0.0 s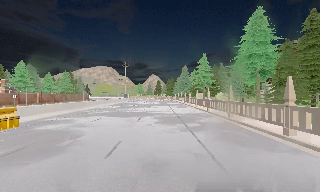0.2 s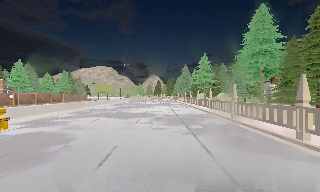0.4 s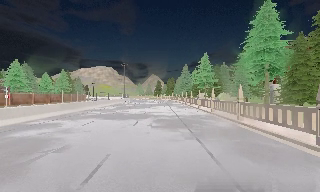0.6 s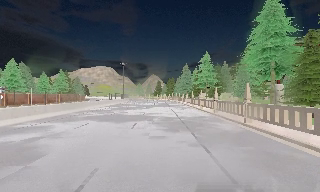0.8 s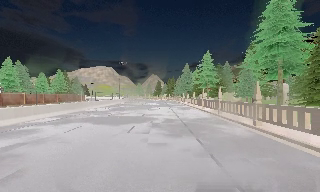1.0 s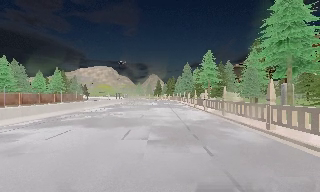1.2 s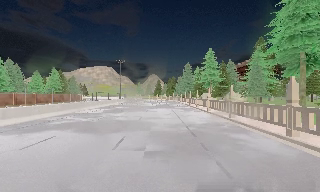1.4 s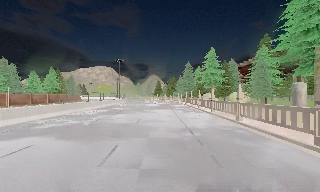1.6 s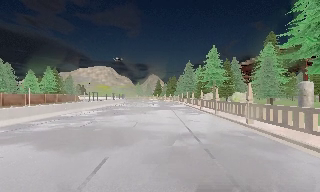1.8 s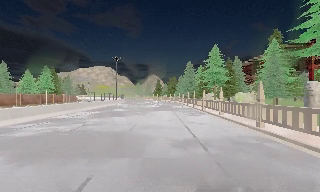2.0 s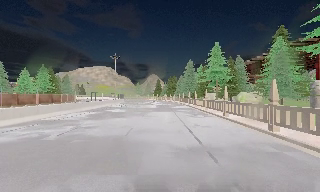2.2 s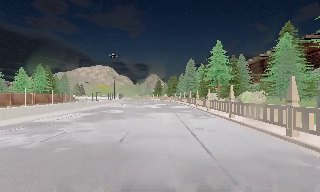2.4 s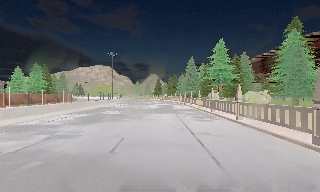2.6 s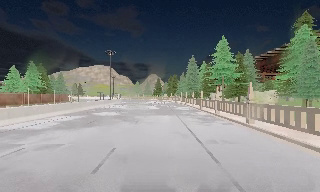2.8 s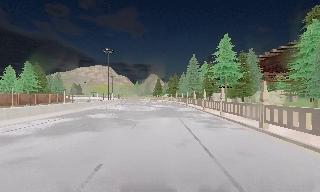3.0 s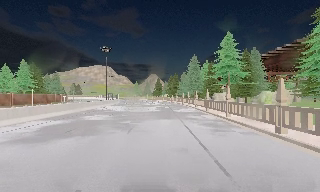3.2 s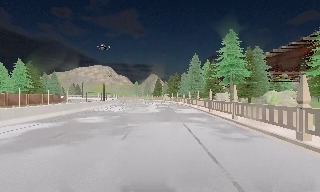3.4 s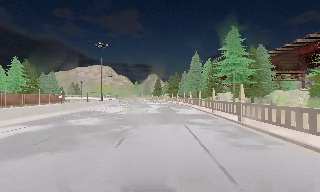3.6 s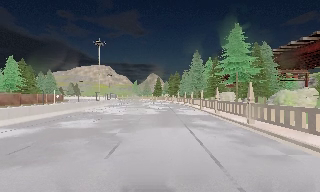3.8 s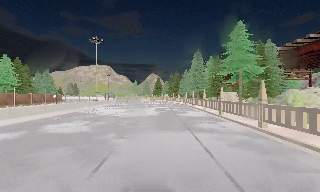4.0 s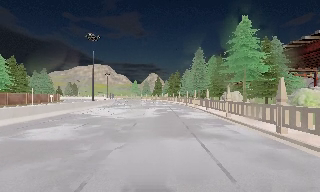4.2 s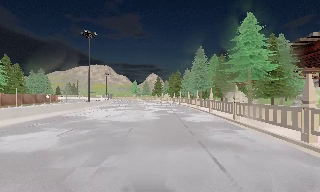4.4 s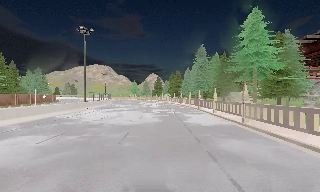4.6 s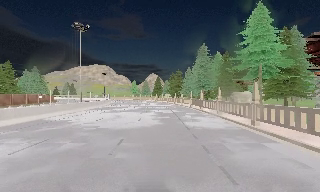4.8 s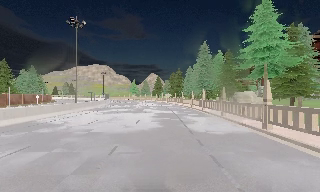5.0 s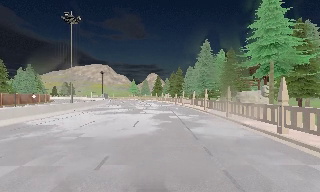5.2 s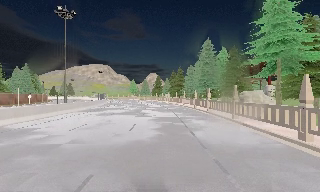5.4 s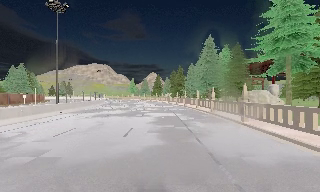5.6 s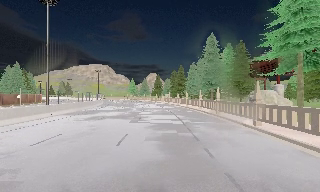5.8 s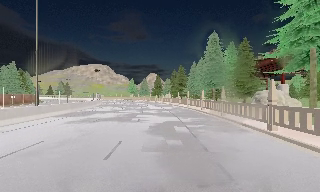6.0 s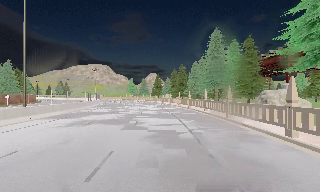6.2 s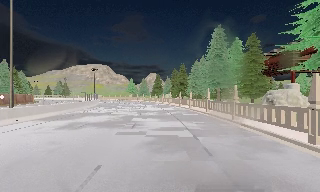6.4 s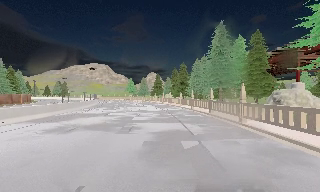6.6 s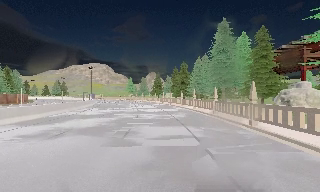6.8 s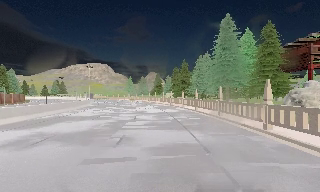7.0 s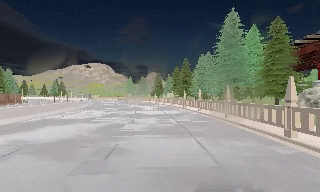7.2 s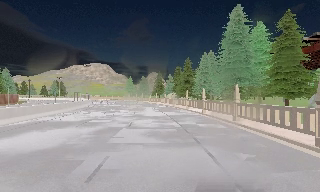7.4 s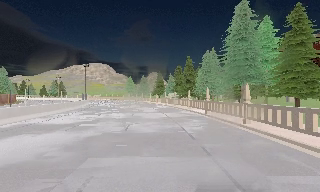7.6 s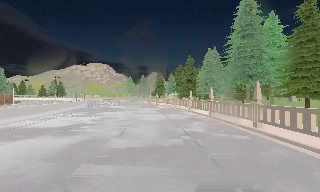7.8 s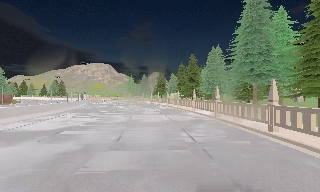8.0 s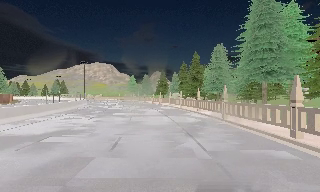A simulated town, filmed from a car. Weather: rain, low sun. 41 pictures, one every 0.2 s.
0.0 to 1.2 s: The camera travels forward, about 6 m, so what stands in front looms larger. It gains speed.
1.2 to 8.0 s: The camera travels forward, about 45 m, so what stands in front looms larger.
The film runs forward here.
